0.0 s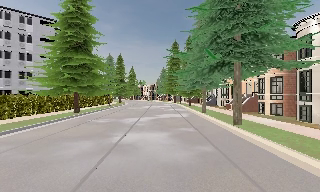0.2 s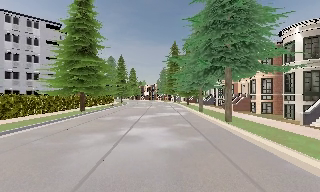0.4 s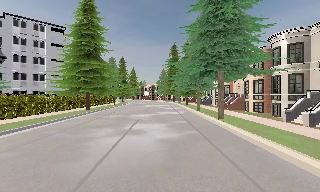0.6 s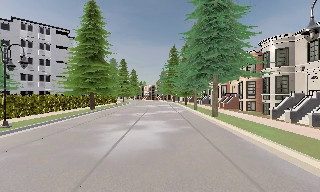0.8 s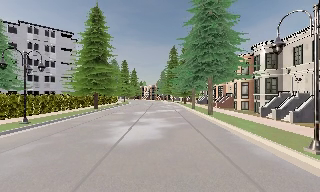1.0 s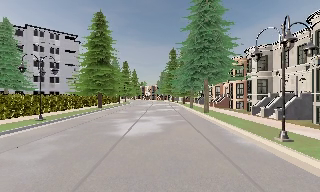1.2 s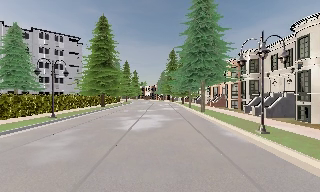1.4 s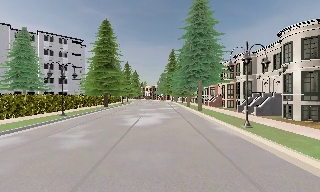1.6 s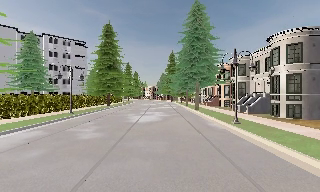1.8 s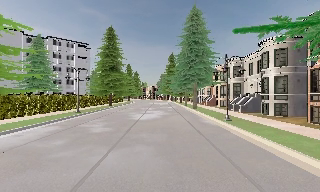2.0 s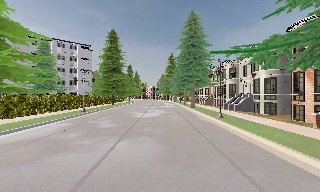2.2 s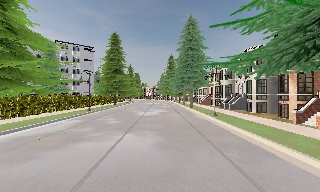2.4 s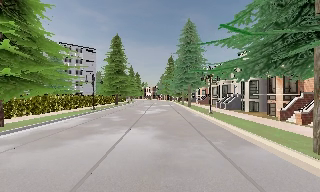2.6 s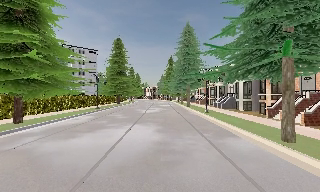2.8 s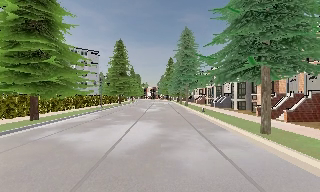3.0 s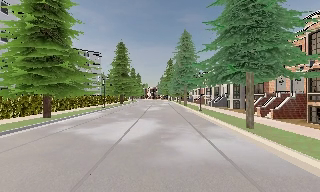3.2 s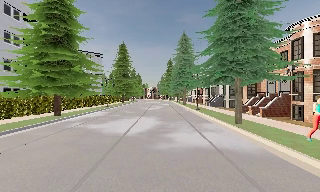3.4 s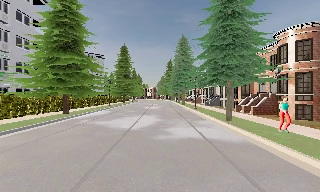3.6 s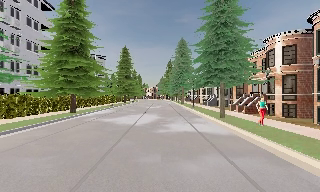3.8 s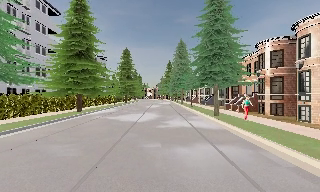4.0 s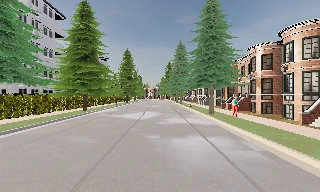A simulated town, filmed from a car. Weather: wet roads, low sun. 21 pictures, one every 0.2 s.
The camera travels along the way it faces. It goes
backward.
0.0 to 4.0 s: The camera travels backward, about 25 m, so what stands in front gets smaller.
The film runs backward here.
